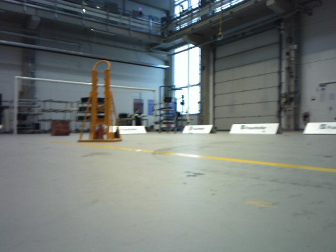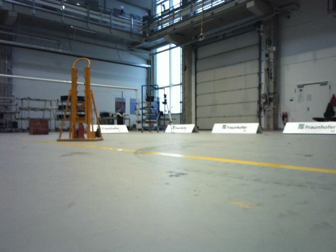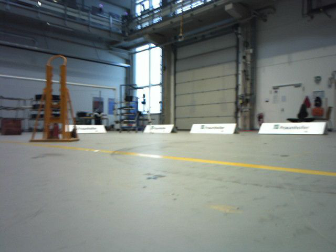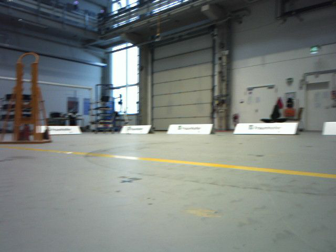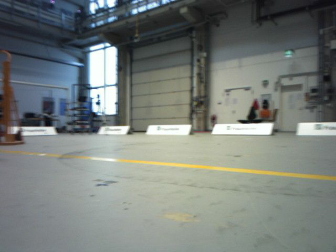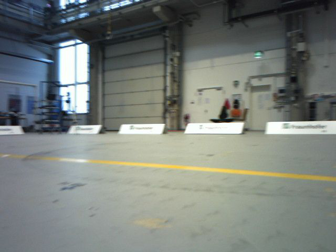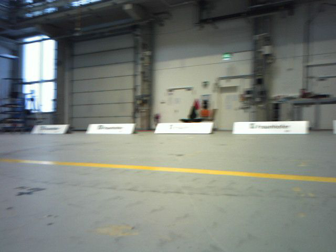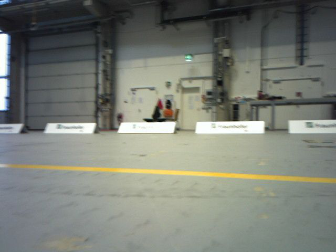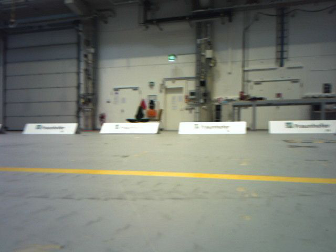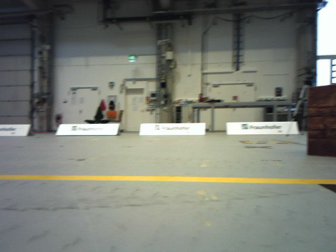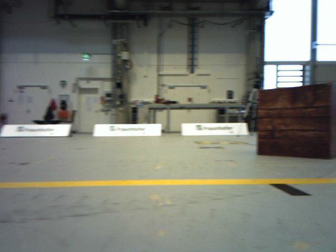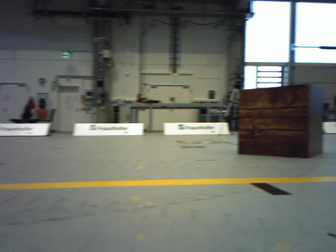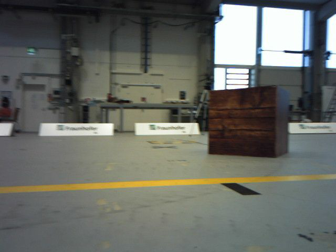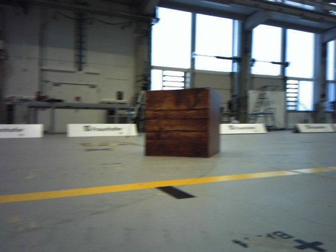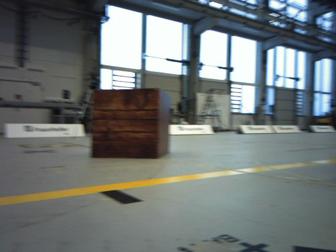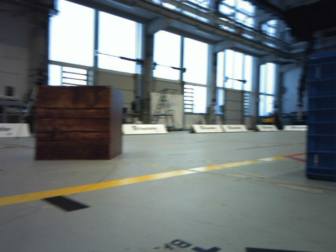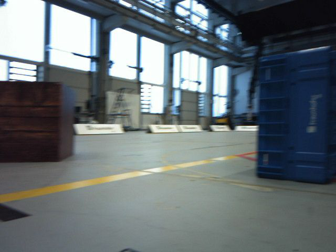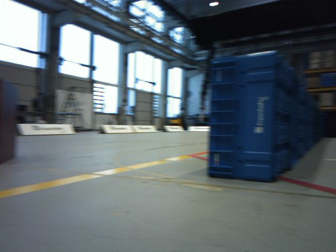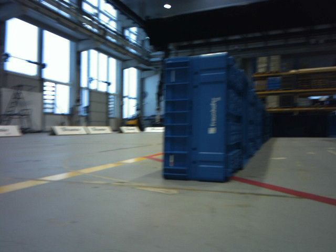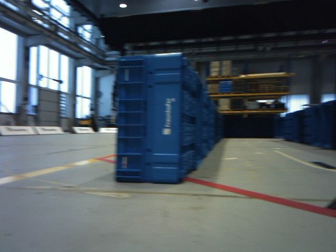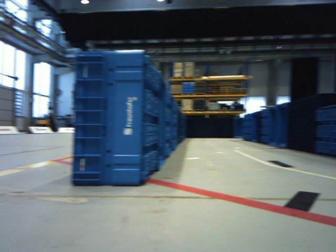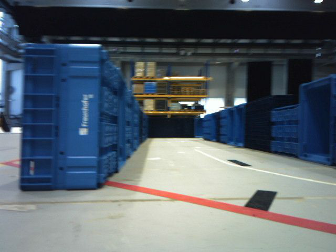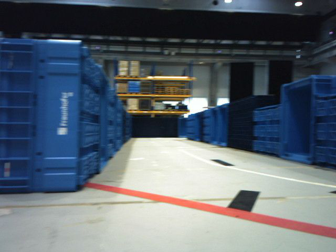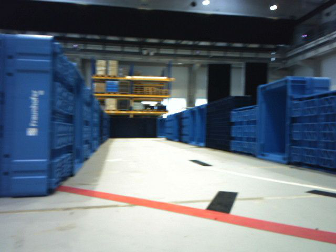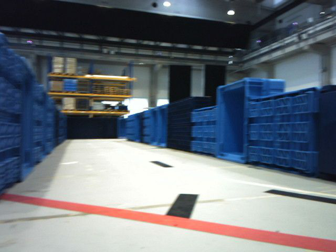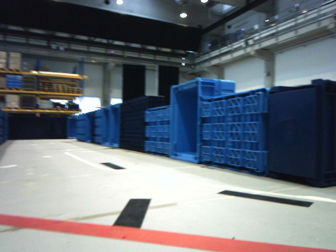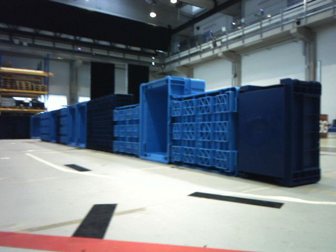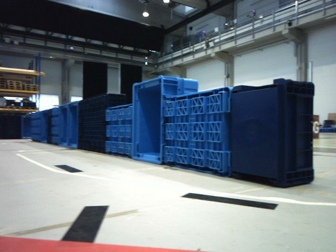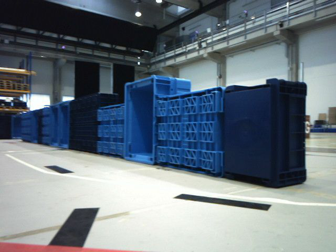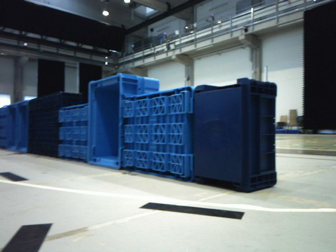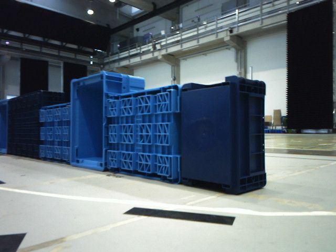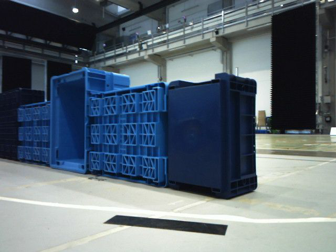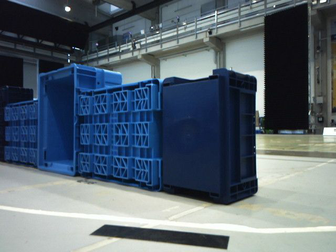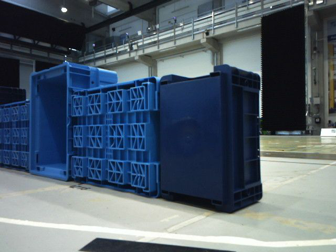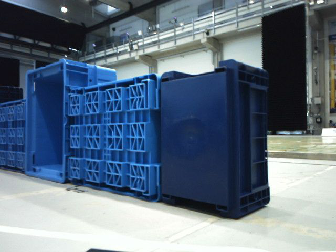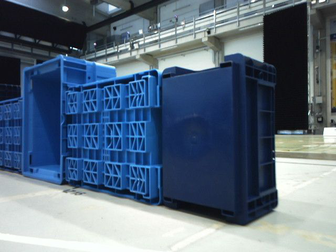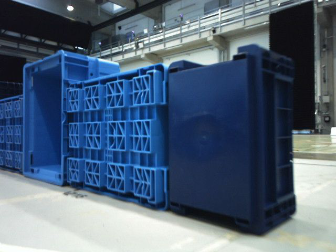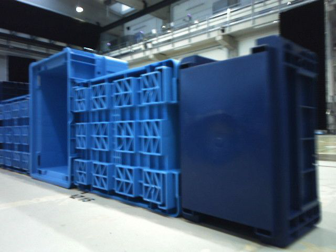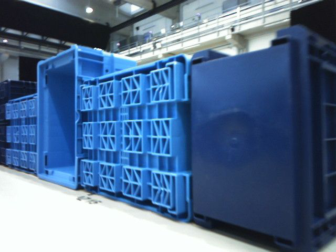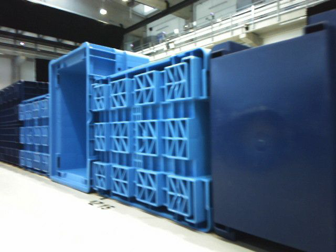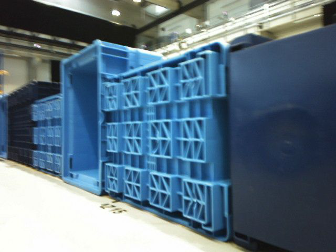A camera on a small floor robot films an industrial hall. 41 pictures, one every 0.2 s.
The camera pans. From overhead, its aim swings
clockwise.
The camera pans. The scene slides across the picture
to the left.
0.0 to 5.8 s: The camera swings to its right by about 185 degrees, and the scene slides to the left. It travels forward, about 0.9 m.
5.8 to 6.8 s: The camera travels forward, about 0.2 m, so what stands in front looms larger.
6.8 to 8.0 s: The scene slides to the right, as the camera pans about 10 degrees to its left. It travels forward, about 0.2 m, so what stands in front looms larger.
The film runs forward here.
